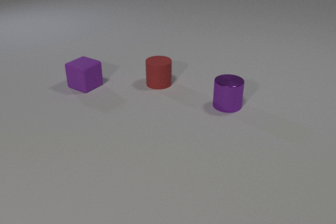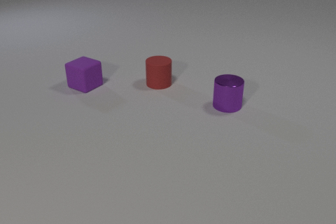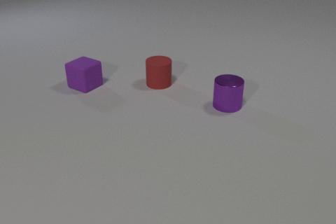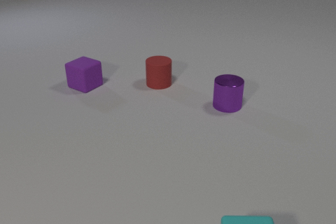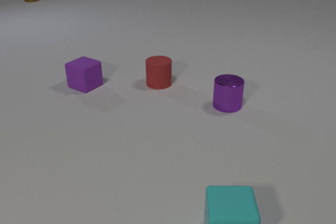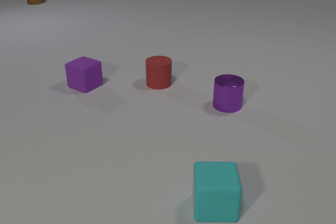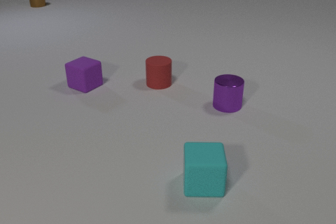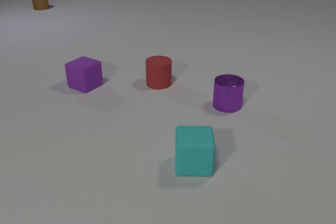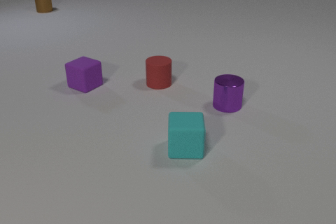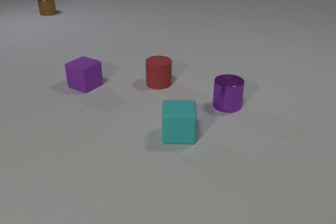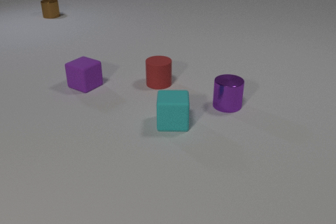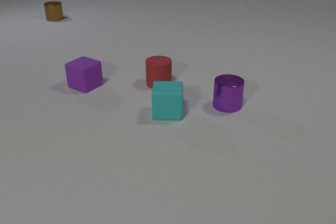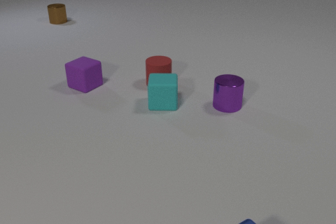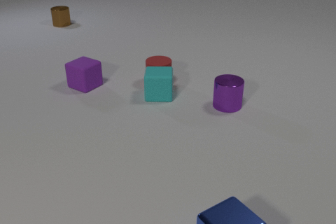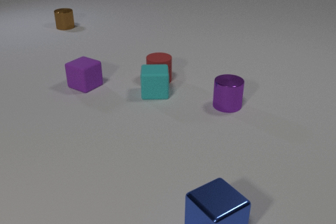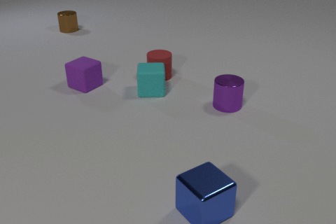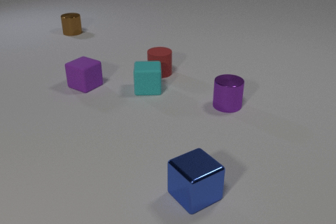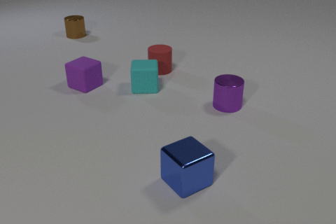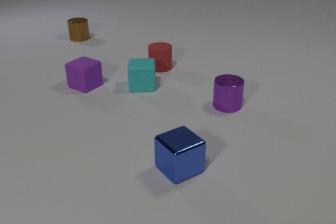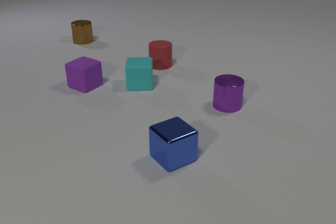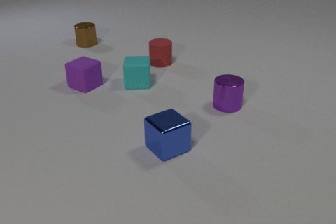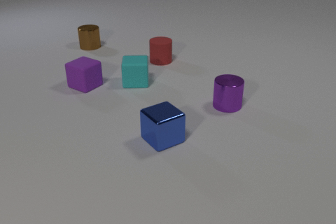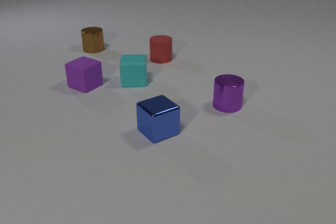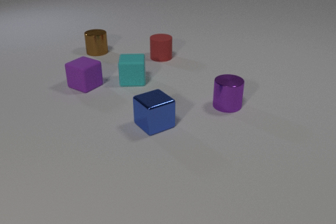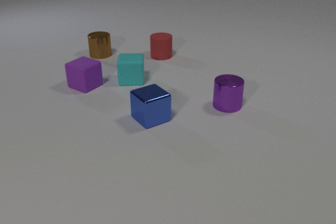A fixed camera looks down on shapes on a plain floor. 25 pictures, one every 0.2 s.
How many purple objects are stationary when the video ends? 2.
Are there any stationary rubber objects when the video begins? yes.
What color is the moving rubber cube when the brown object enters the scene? cyan.
0.0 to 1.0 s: The cyan rubber cube comes in at the bottom edge, slides away from the camera and to the left. The brown metal cylinder comes in at the top edge, slides toward the camera.
1.0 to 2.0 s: The cyan rubber cube slides away from the camera. The brown metal cylinder slides toward the camera.
2.0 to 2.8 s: The cyan rubber cube slides away from the camera. The red rubber cylinder slides away from the camera. The blue metal cube comes in at the bottom edge, slides away from the camera and to the left. The brown metal cylinder slides toward the camera. The cyan rubber cube and the red rubber cylinder collide.
2.8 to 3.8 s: The cyan rubber cube slides away from the camera and to the left. The red rubber cylinder slides away from the camera. The blue metal cube slides away from the camera and to the left. The brown metal cylinder slides toward the camera.
3.8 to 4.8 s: The cyan rubber cube slides away from the camera and to the left. The red rubber cylinder slides away from the camera. The blue metal cube slides away from the camera. The brown metal cylinder slides toward the camera.
